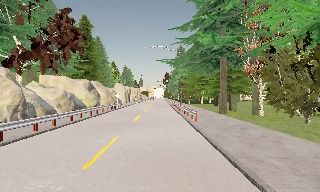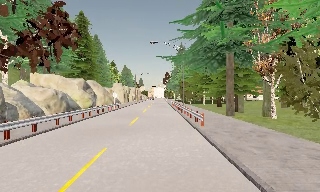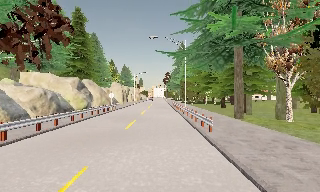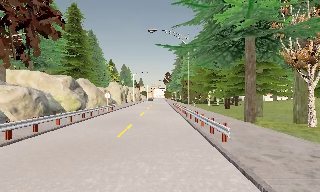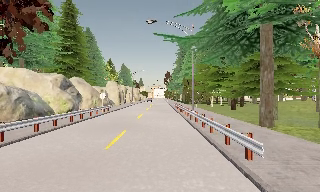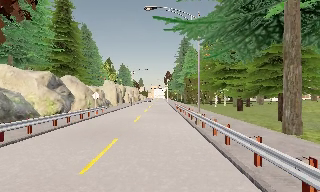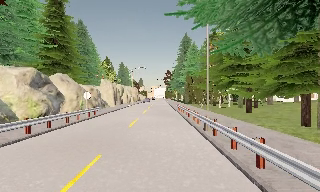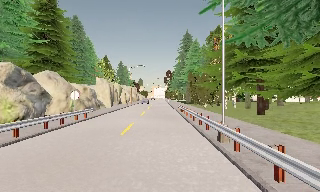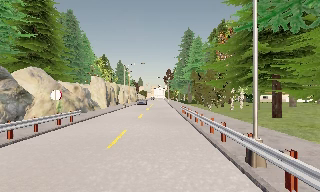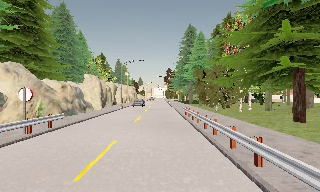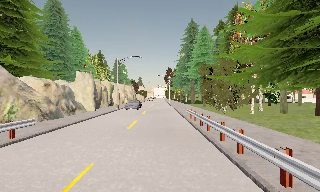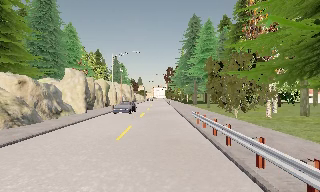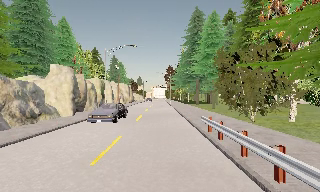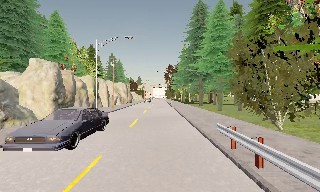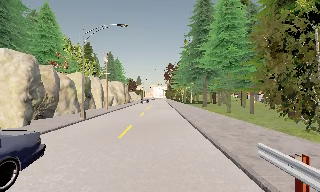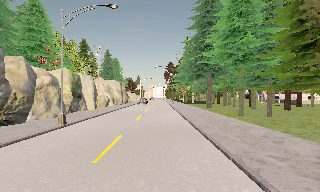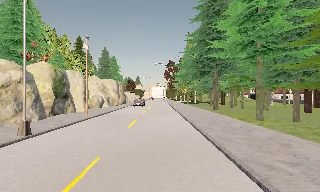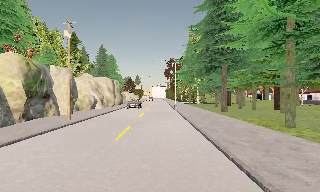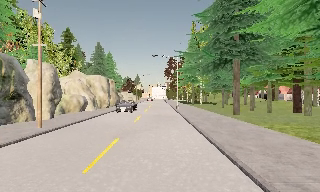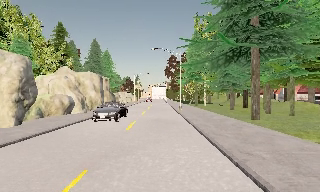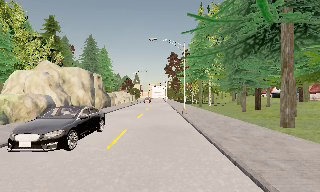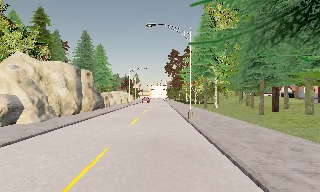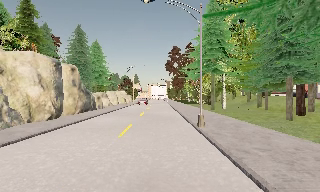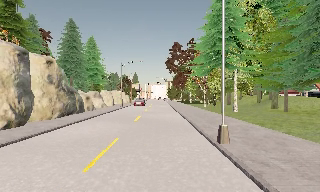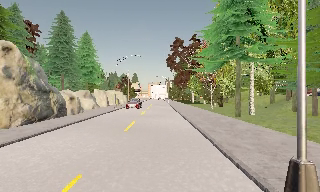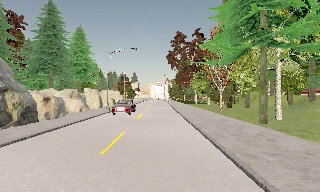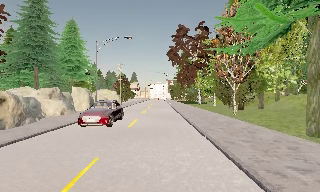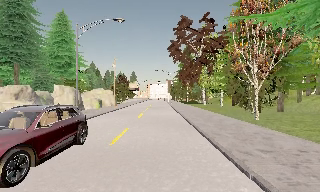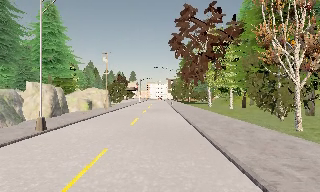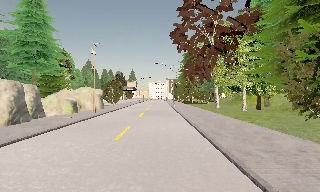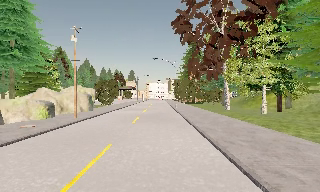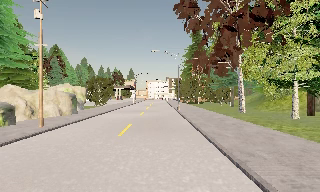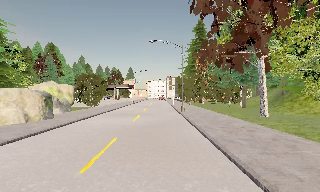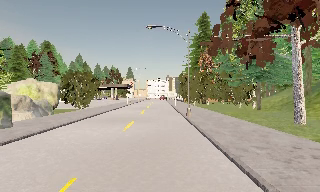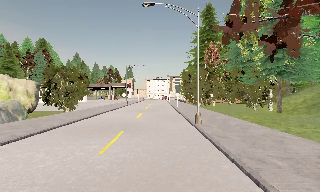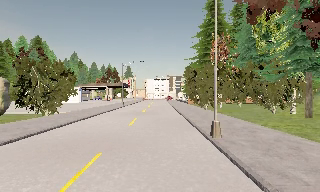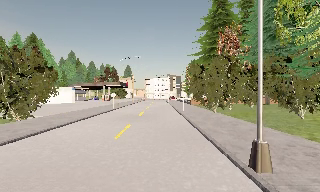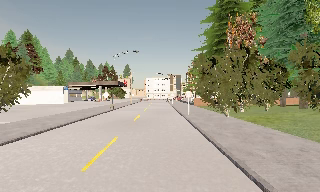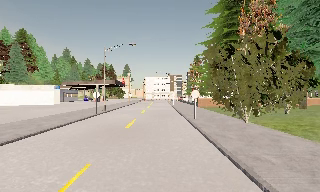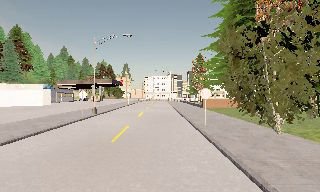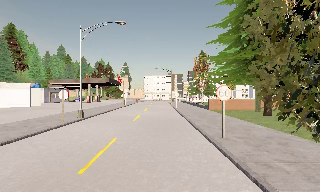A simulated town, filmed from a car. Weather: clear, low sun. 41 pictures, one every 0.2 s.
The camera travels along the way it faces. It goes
forward.
0.0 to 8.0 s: The camera travels forward, about 115 m, so what stands in front looms larger. It gains speed.
The film runs forward here.
